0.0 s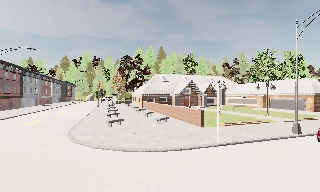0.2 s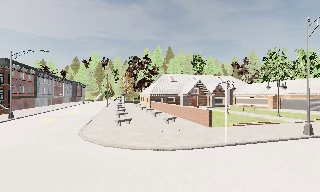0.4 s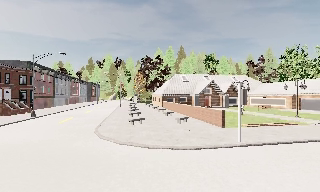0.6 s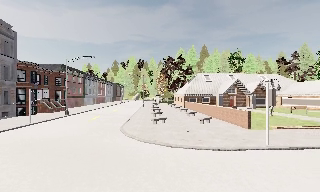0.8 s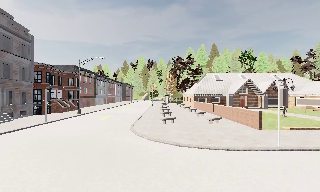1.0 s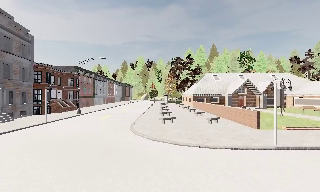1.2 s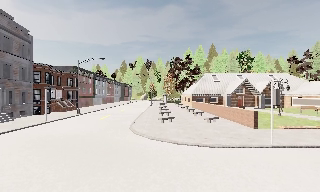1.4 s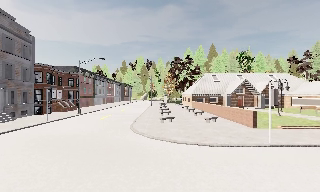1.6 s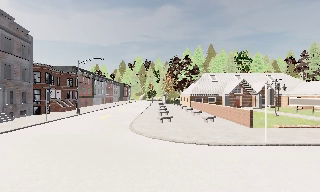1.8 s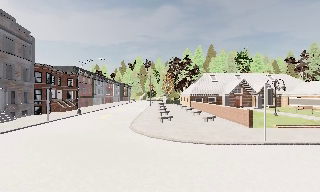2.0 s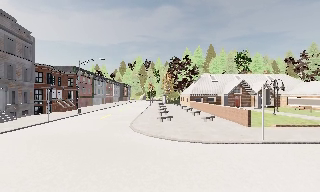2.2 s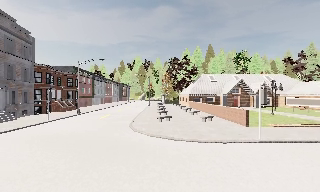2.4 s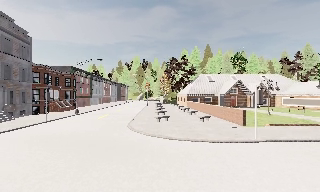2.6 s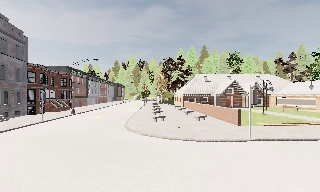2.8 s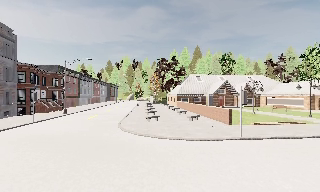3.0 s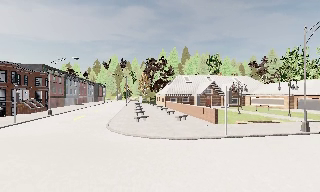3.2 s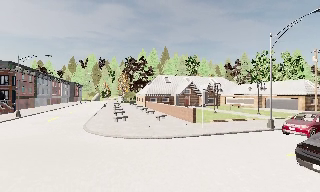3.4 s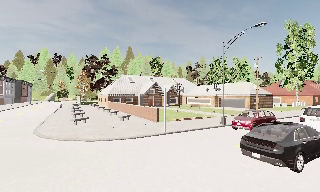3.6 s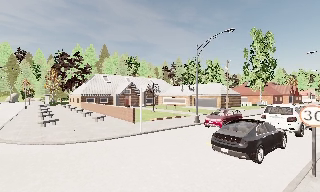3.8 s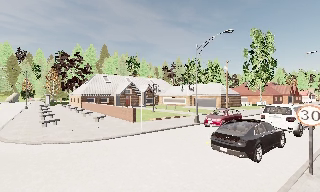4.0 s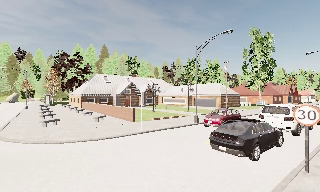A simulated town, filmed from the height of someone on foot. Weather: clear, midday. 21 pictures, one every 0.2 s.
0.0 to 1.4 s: The camera pans to its left, which is counterclockwise from overhead, by about 20 degrees. It travels backward, about 1 m, so what stands in front gets smaller.
1.4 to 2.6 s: The camera travels backward, about 1 m, so what stands in front gets smaller.
2.6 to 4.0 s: The camera swings to its right by about 35 degrees, and the scene slides to the left. It travels backward, about 1 m.
The film runs backward here.
